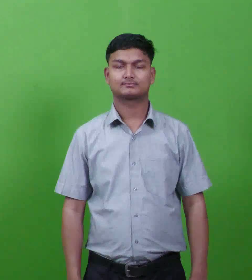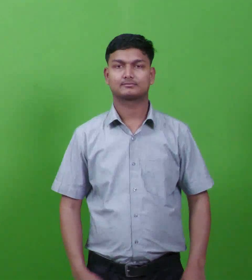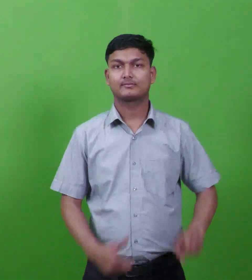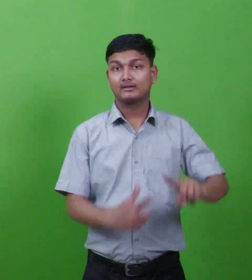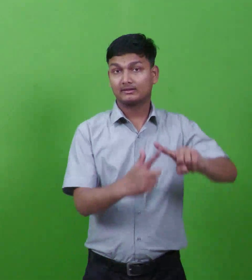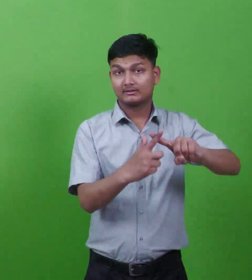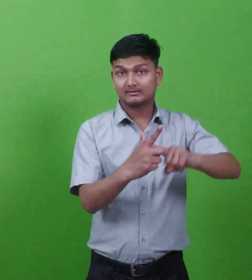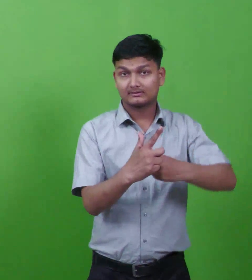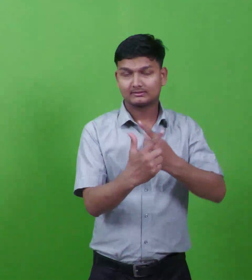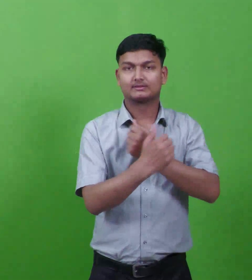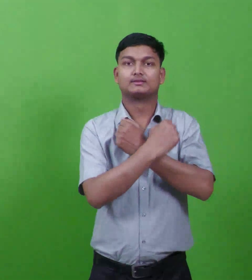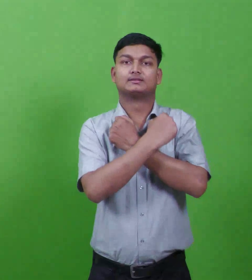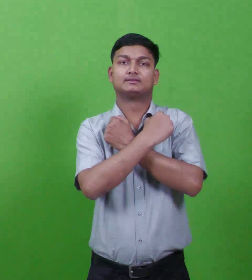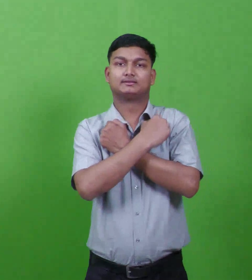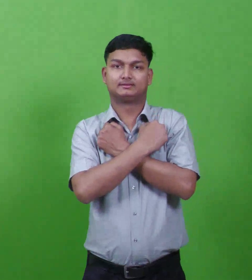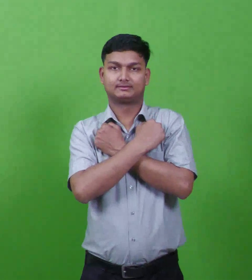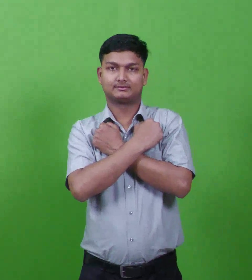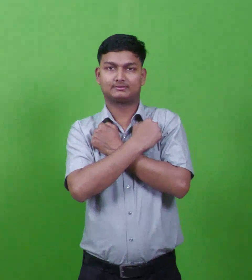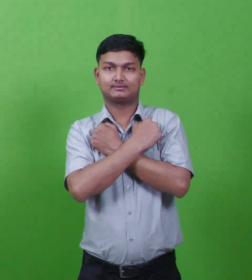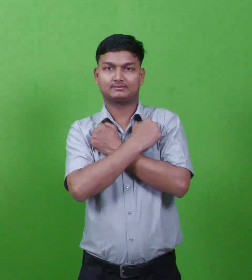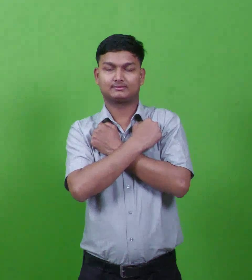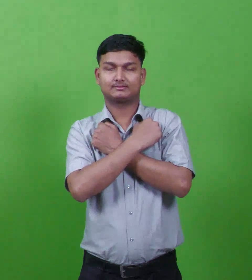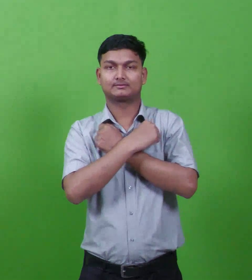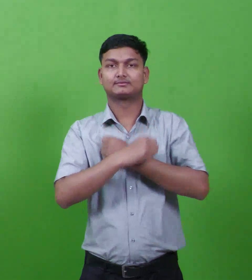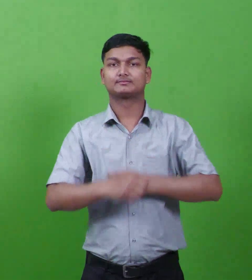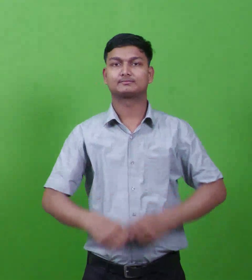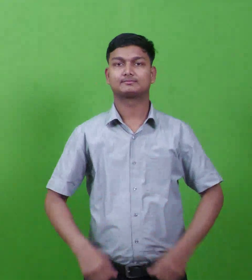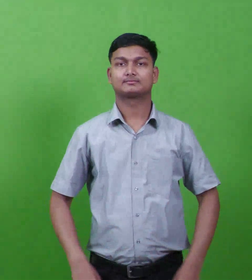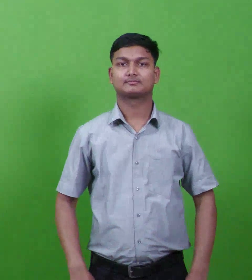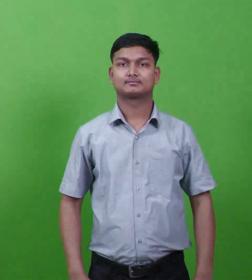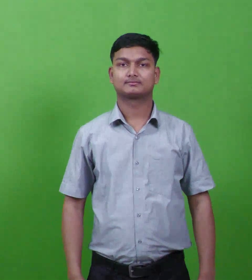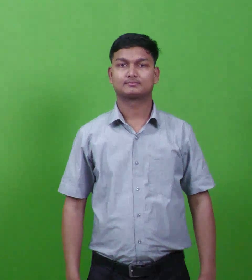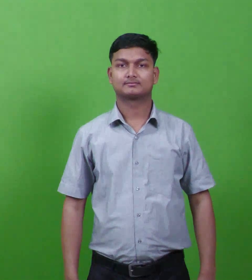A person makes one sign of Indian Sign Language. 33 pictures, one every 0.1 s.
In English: jedidiah
